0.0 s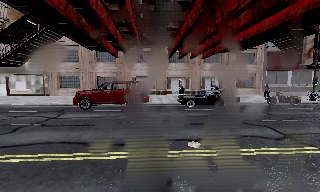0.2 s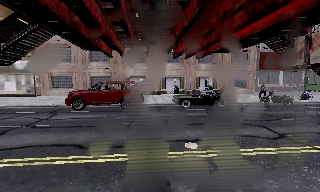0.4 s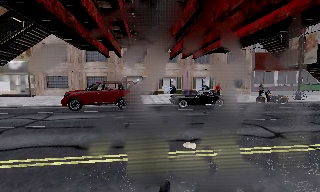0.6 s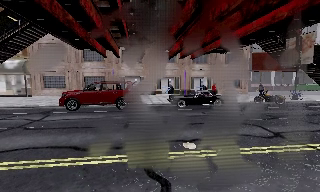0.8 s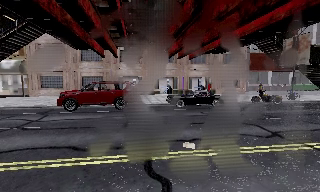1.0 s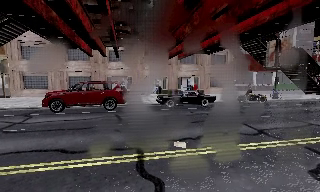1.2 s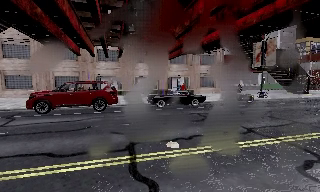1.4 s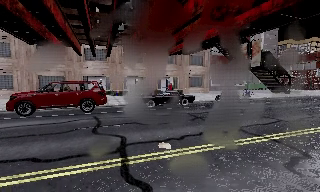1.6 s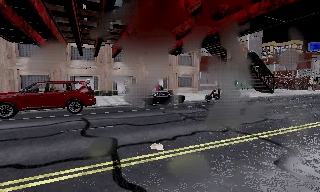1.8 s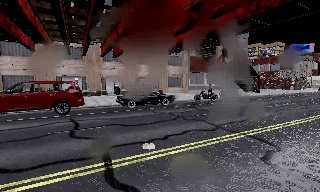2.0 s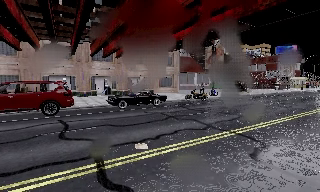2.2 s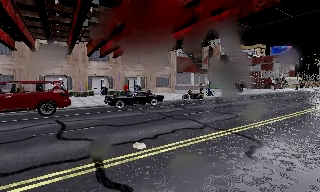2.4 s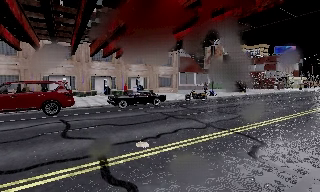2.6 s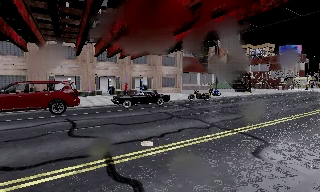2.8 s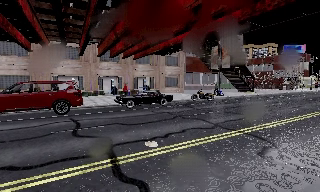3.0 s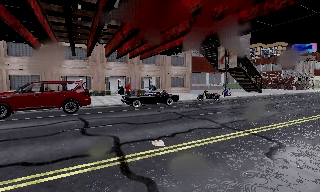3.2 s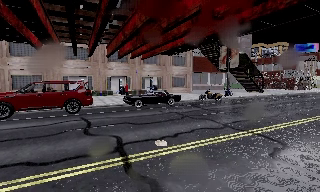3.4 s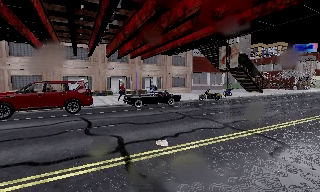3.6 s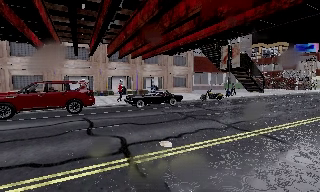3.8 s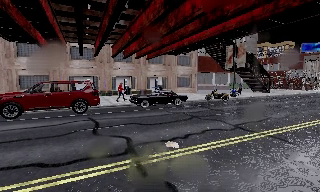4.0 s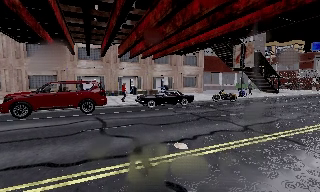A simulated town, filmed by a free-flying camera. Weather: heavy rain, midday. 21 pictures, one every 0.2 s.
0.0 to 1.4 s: The scene slides to the left, as the camera pans about 15 degrees to its right.
1.4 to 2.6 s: The camera shifts only a little, or ends up much as it began.
2.6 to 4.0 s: The camera travels to its left, about 0.5 m, so close, fixed things drift to the right.
The film runs backward here.
